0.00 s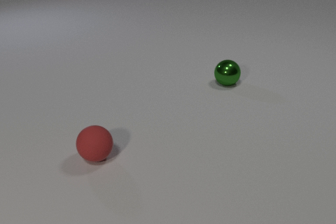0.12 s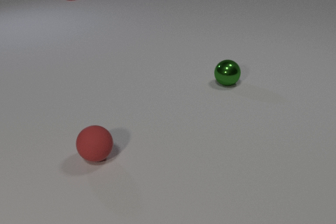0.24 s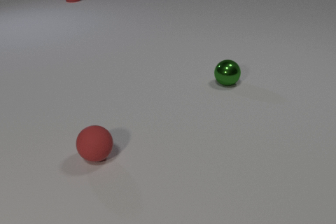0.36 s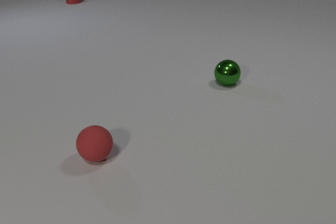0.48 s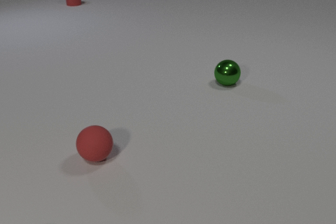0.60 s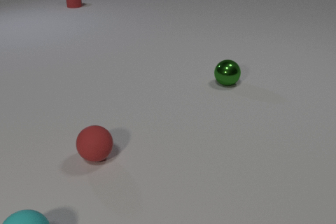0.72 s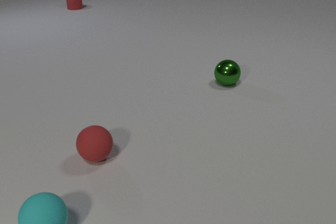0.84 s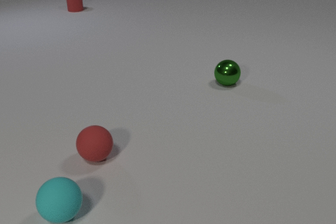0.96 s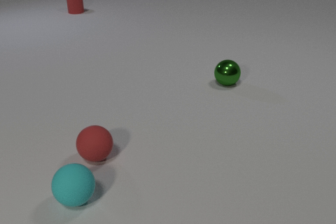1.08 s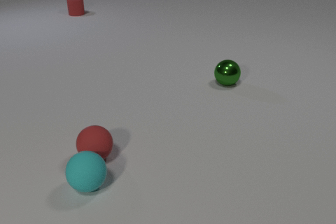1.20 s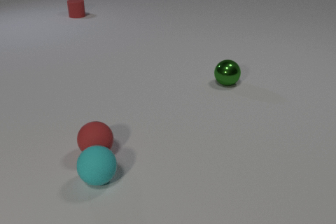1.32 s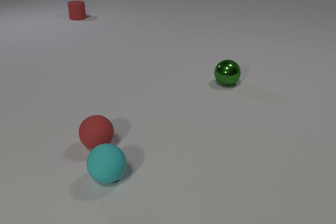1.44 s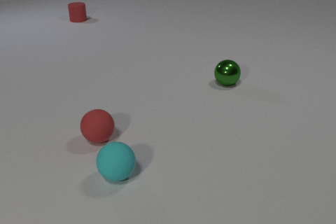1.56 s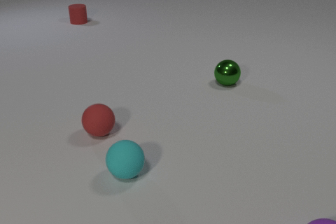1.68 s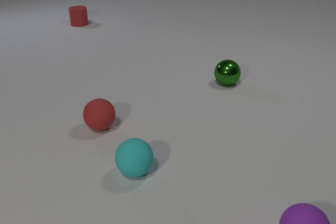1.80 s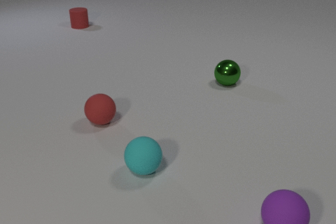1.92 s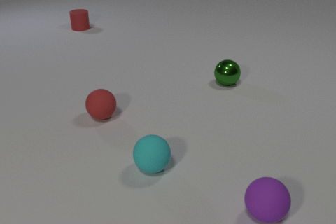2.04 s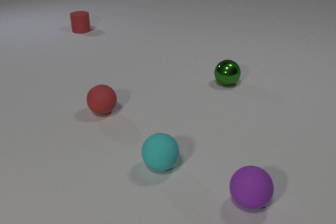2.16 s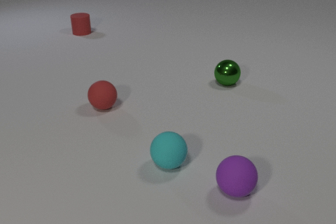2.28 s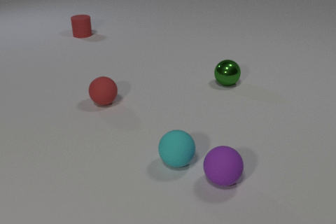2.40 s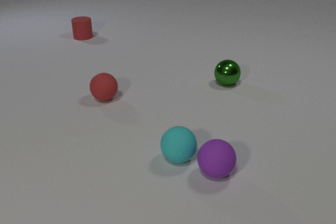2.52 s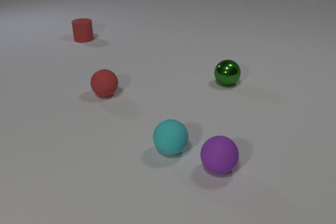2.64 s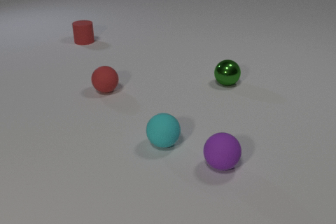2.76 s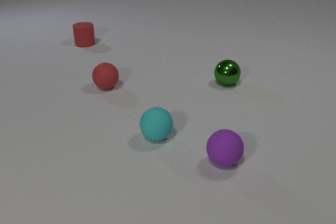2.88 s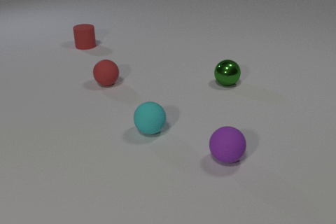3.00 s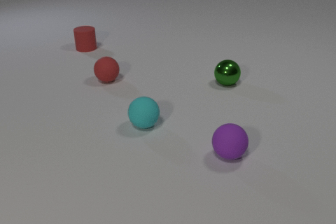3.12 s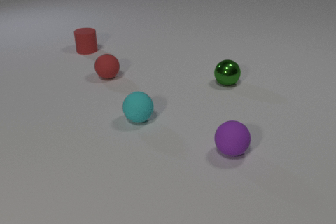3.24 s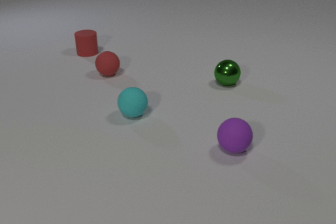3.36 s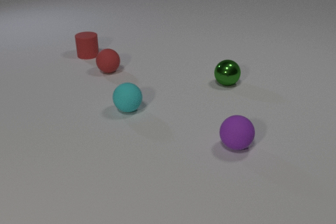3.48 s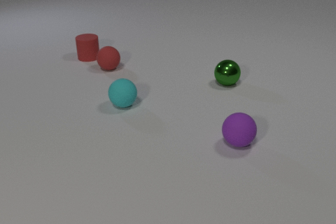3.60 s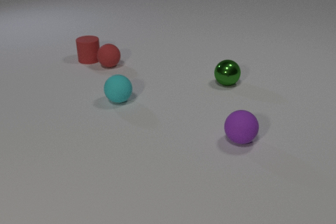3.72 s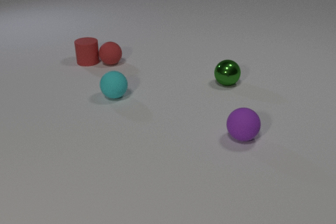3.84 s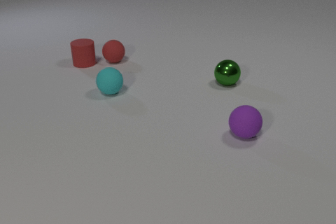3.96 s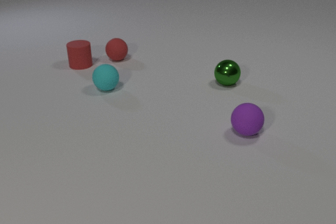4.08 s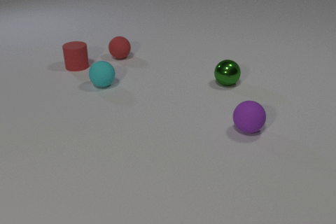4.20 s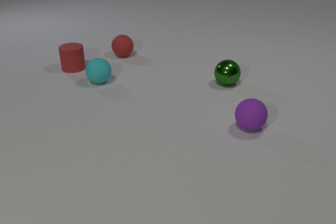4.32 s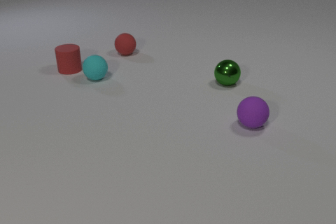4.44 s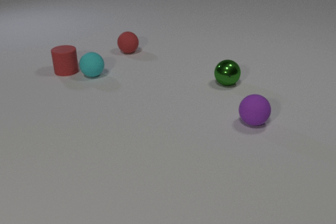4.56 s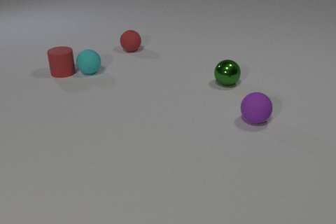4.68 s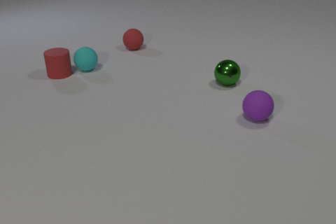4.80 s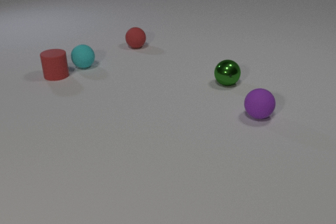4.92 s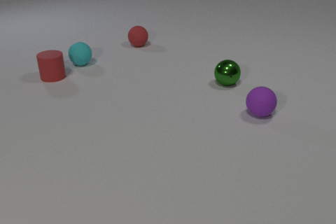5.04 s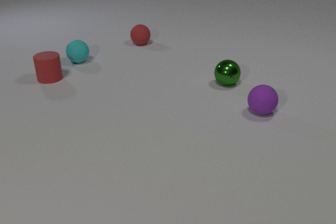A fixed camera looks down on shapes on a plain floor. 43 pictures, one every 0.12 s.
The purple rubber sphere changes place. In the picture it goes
away from the camera.
The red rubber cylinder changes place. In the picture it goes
toward the camera.
0.00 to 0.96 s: The cyan rubber sphere comes in at the bottom edge, rolls away from the camera and to the right. The red rubber cylinder slides toward the camera.
0.96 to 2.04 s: The cyan rubber sphere rolls to the right and away from the camera. The red rubber sphere rolls away from the camera. The purple rubber sphere comes in at the bottom edge, rolls to the left and away from the camera. The red rubber cylinder slides toward the camera. The cyan rubber sphere and the red rubber sphere collide.
2.04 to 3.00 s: The cyan rubber sphere rolls away from the camera. The red rubber sphere rolls away from the camera. The purple rubber sphere rolls away from the camera. The red rubber cylinder slides toward the camera. The cyan rubber sphere and the purple rubber sphere collide.
3.00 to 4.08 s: The cyan rubber sphere rolls away from the camera and to the left. The red rubber sphere rolls away from the camera. The purple rubber sphere rolls away from the camera. The red rubber cylinder slides toward the camera. The red rubber sphere and the red rubber cylinder collide.
4.08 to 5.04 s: The cyan rubber sphere rolls away from the camera. The red rubber sphere rolls away from the camera and to the right. The purple rubber sphere rolls away from the camera. The red rubber cylinder slides to the left and toward the camera.
What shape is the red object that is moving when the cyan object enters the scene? cylinder.
How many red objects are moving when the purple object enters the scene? 2.
Are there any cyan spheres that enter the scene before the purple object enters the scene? yes.
